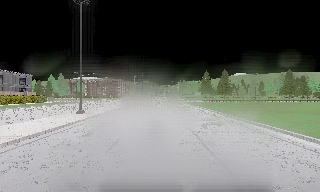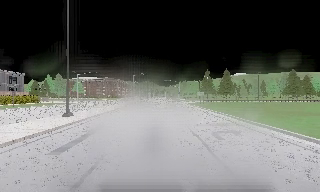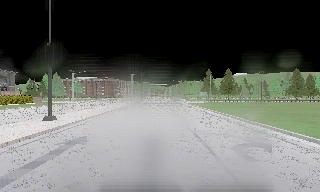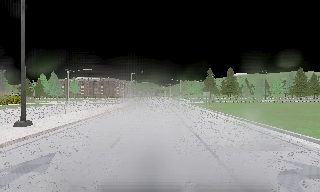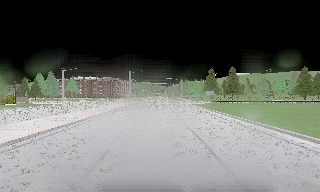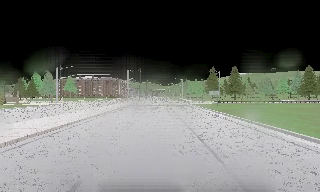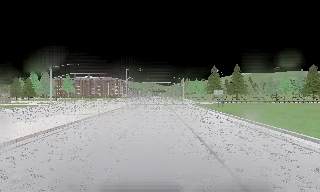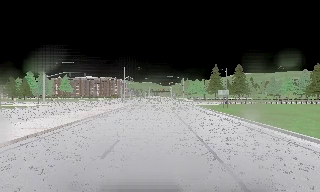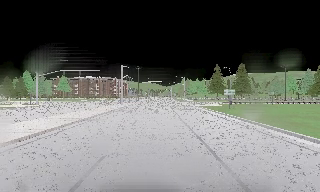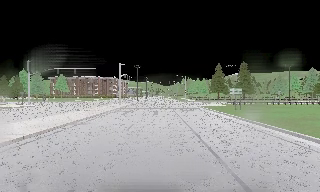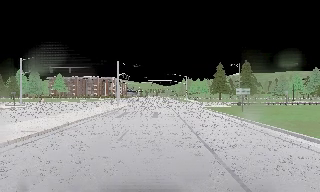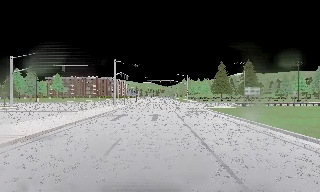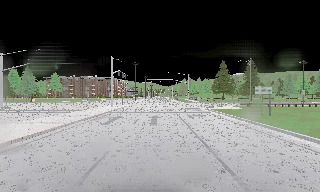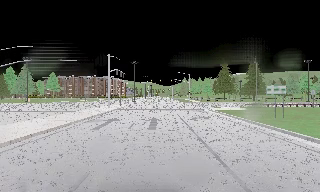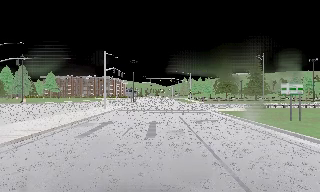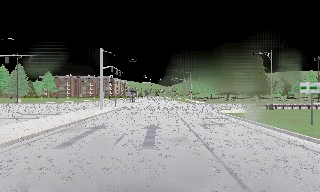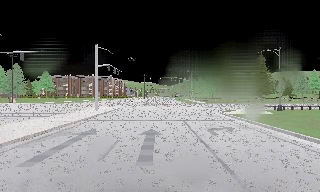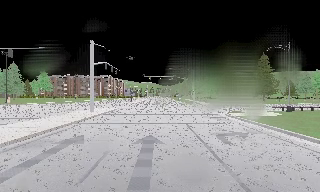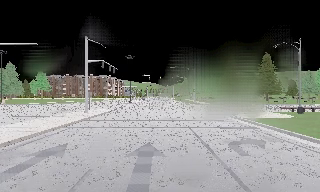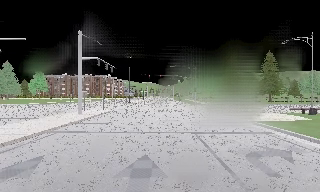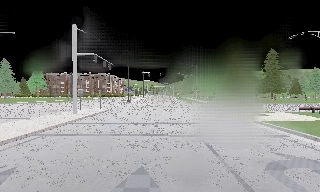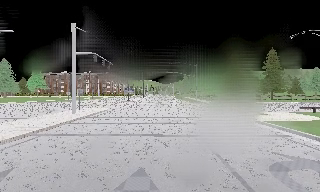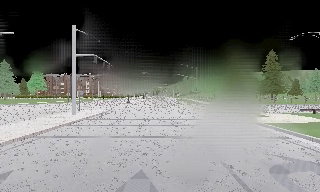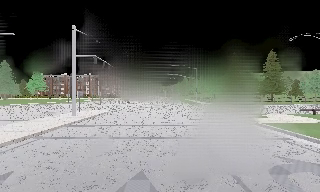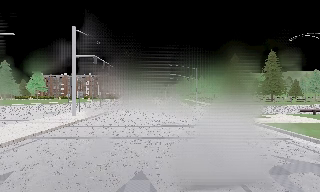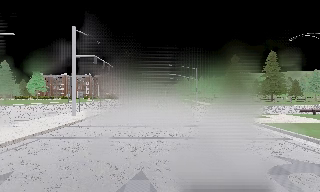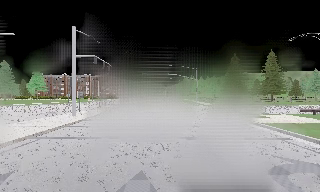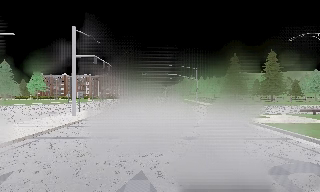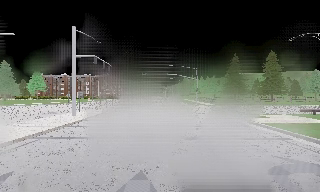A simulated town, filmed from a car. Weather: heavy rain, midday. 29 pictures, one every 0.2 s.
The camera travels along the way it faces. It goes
forward.
0.0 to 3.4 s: The camera travels forward, about 30 m, so what stands in front looms larger.
3.4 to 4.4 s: The camera travels forward, about 3.5 m, so what stands in front looms larger. It loses speed.
4.4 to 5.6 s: The camera keeps its place and its aim.
The film runs forward here.
